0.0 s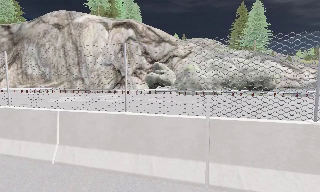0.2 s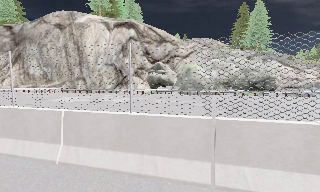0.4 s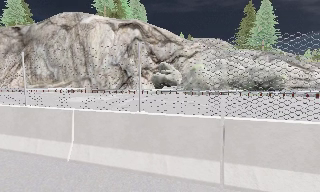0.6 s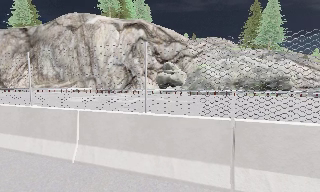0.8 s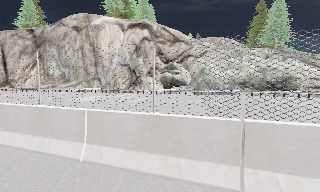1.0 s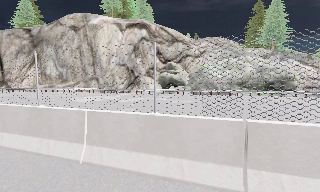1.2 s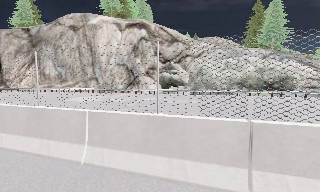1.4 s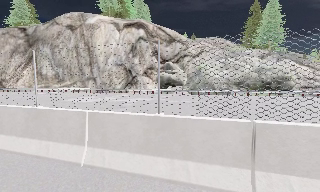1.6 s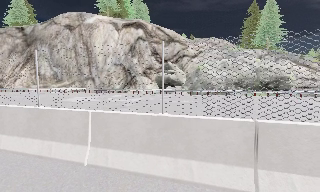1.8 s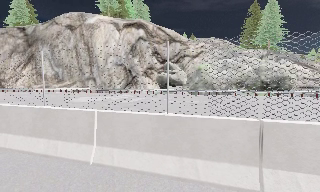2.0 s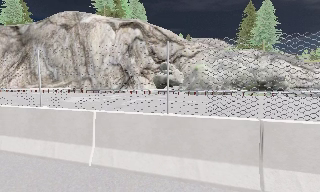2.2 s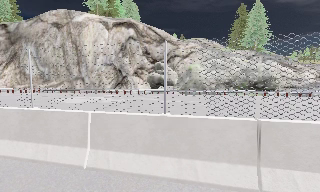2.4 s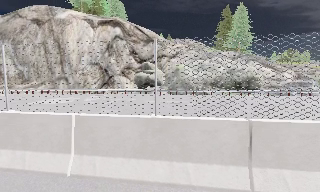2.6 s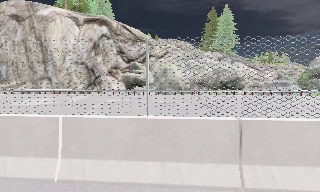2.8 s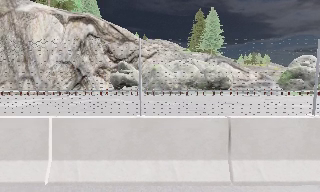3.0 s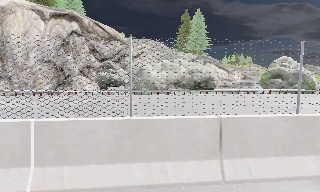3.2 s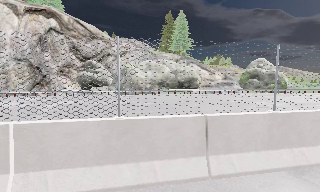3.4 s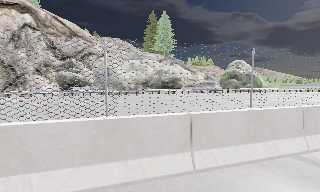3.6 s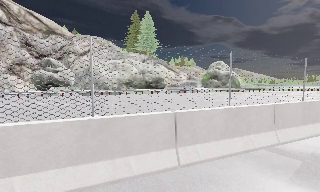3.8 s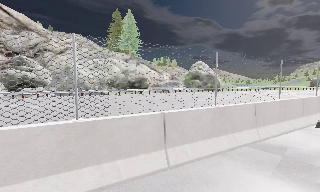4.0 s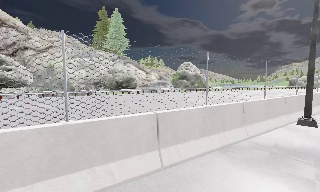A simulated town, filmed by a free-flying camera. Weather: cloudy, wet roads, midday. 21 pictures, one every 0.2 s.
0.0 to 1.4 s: The camera travels to its left, about 0.5 m, so close, fixed things drift to the right.
1.4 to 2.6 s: The camera pans to its right, which is clockwise from overhead, by about 15 degrees.
2.6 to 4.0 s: The camera pans to its right, which is clockwise from overhead, by about 35 degrees. It travels to its left, about 0.5 m.
The film runs backward here.
